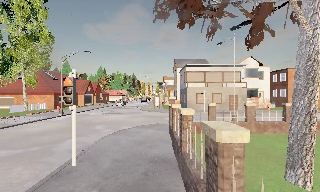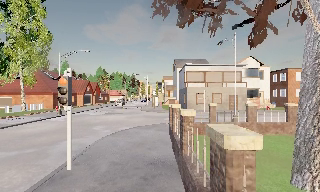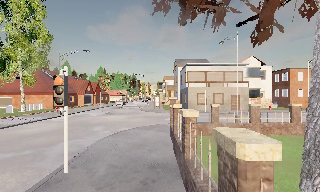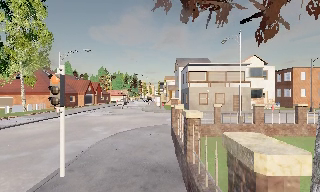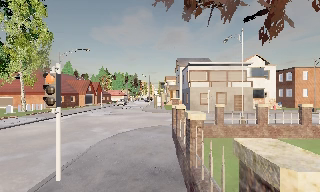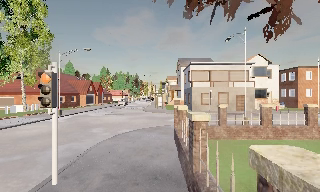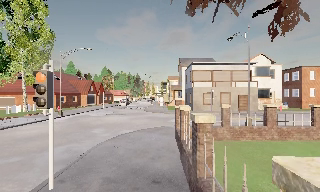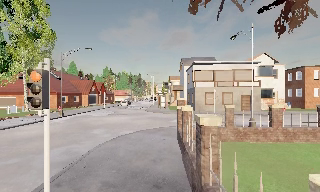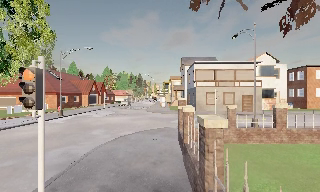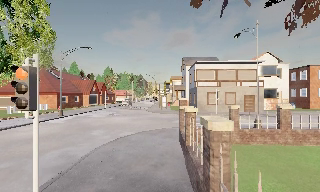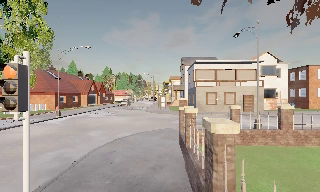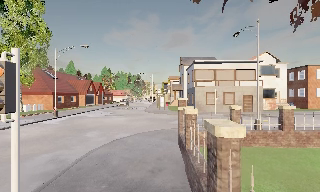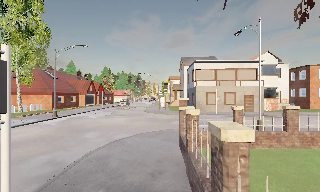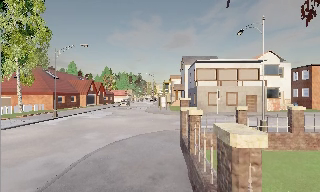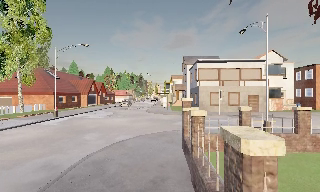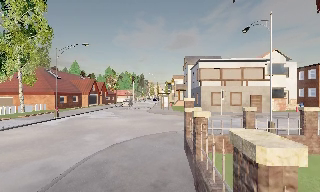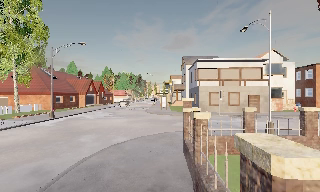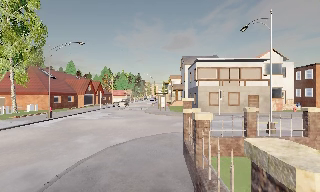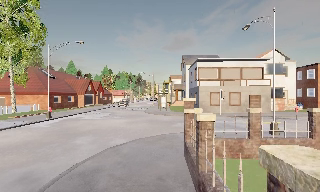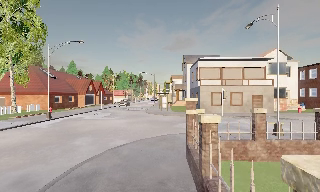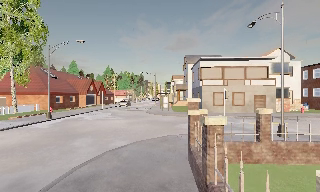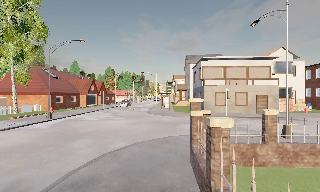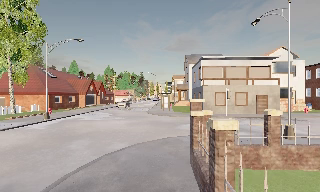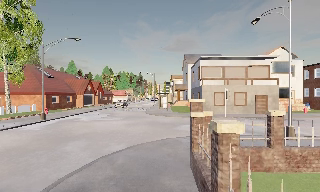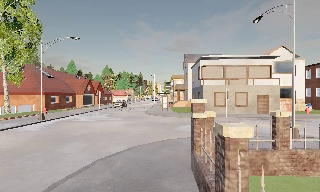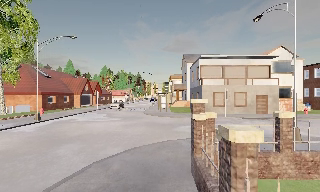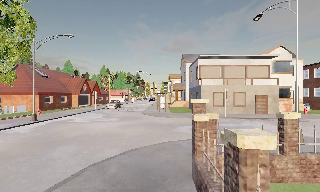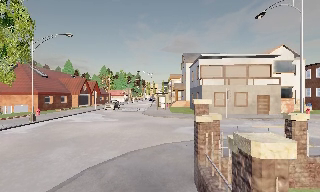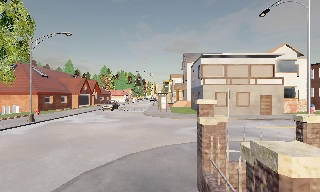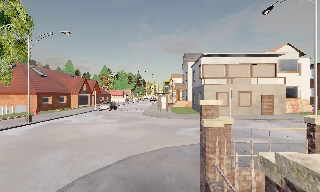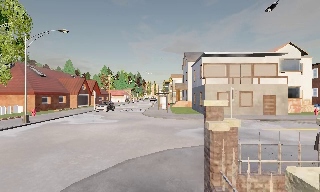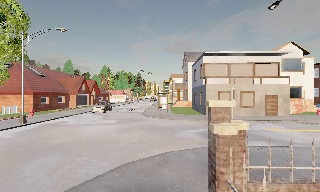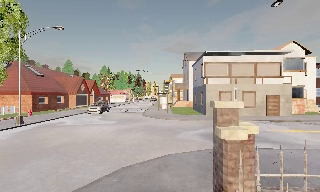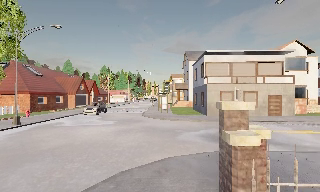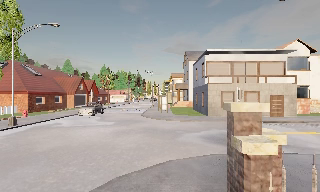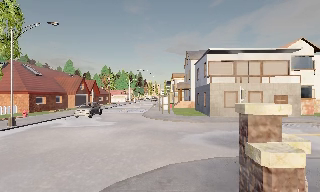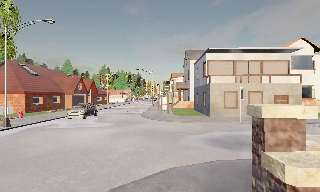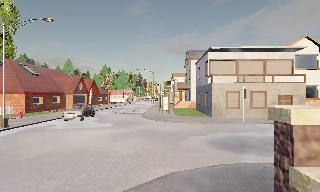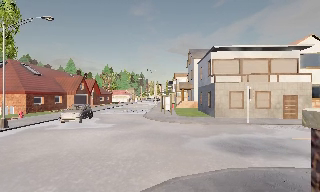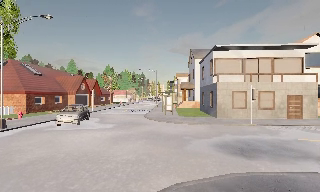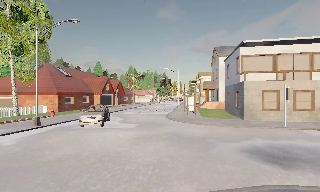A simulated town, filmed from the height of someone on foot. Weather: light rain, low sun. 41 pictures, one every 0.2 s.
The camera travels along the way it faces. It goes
forward.
0.0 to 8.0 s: The scene slides to the right, as the camera pans about 10 degrees to its left. It travels forward, about 9 m, so what stands in front looms larger.
The film runs forward here.
